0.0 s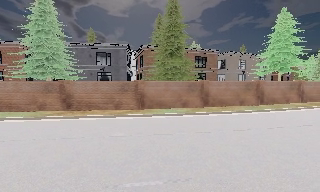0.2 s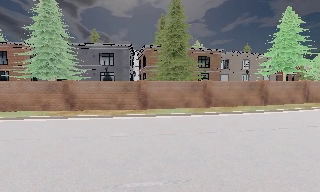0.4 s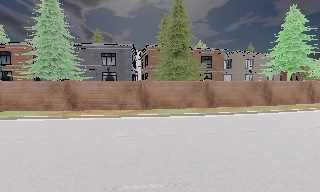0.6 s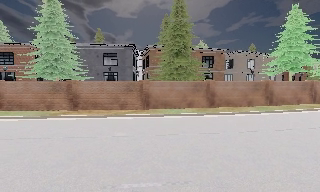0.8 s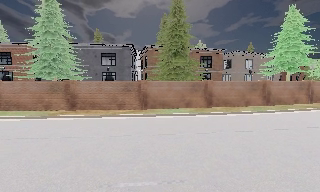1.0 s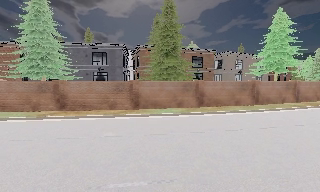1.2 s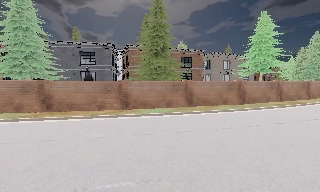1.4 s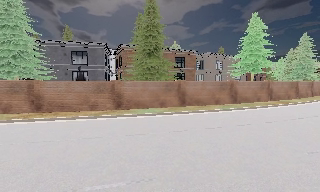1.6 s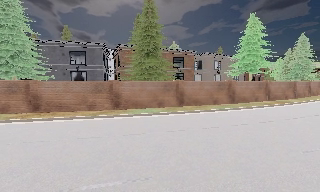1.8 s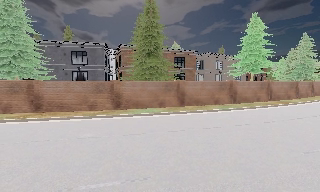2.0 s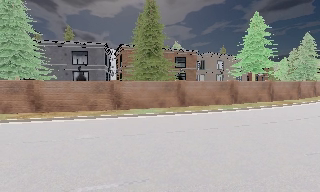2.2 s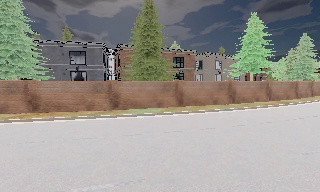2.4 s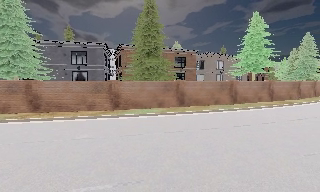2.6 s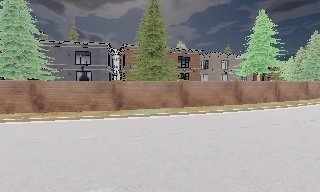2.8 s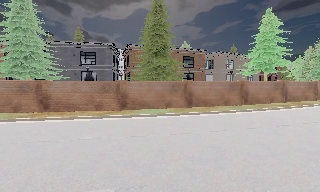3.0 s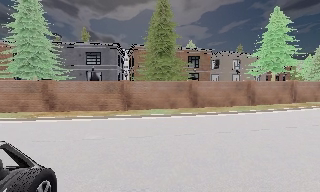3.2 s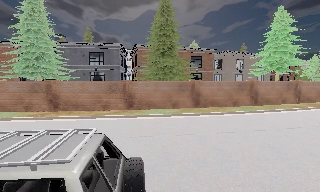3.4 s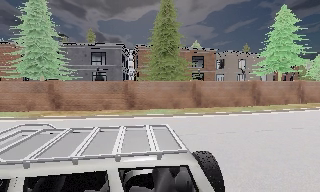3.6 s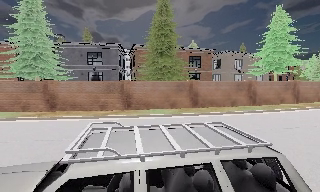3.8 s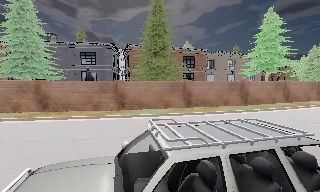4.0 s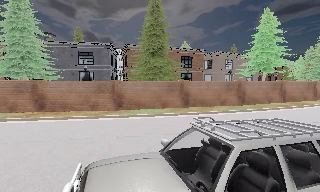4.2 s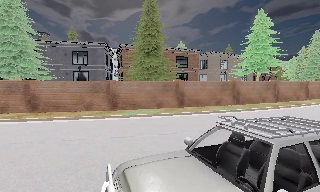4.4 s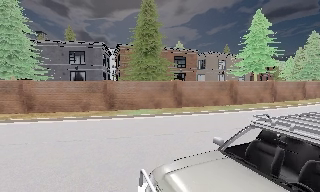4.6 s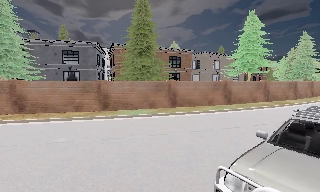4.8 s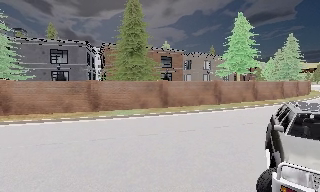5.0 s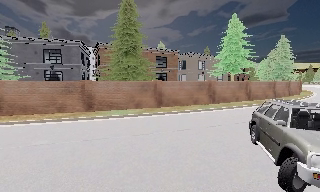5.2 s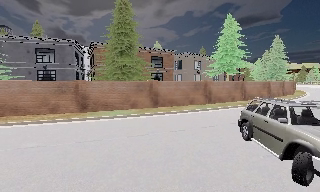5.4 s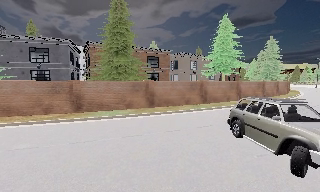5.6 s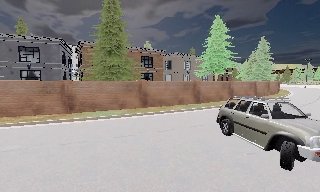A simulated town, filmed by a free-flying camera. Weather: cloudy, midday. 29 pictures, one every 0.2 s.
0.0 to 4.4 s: The camera travels to its right, about 1.5 m, so close, fixed things drift to the left.
4.4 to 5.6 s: The camera pans to its right, which is clockwise from overhead, by about 10 degrees.
The film runs backward here.
